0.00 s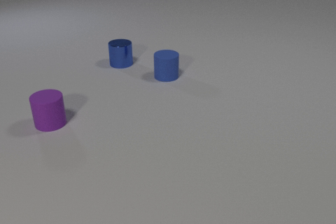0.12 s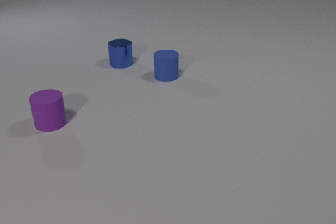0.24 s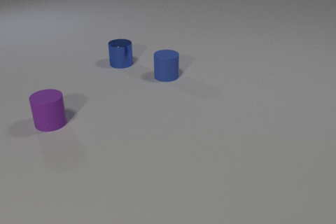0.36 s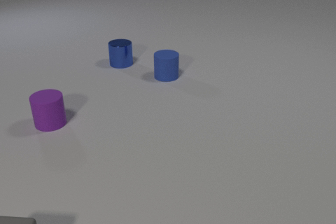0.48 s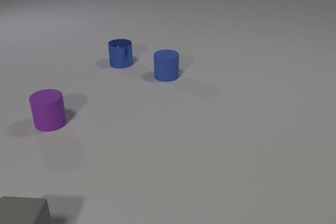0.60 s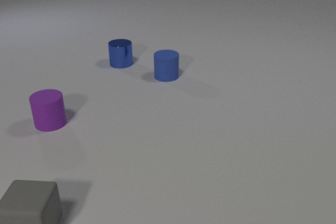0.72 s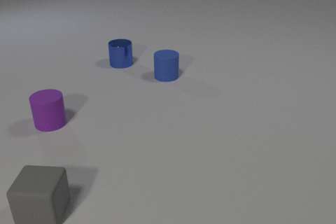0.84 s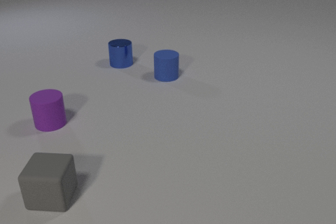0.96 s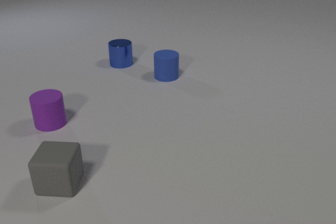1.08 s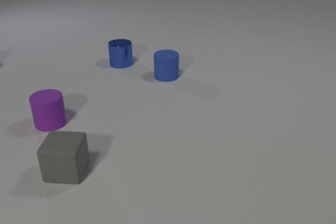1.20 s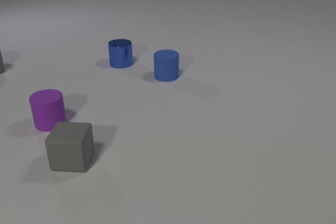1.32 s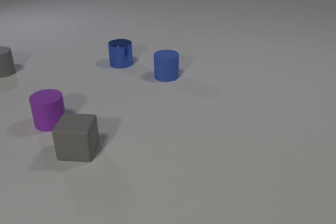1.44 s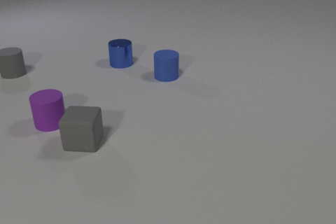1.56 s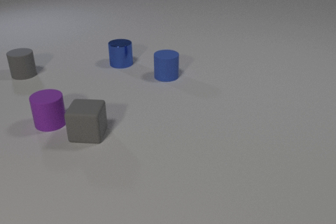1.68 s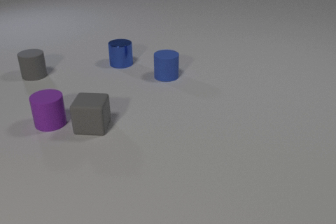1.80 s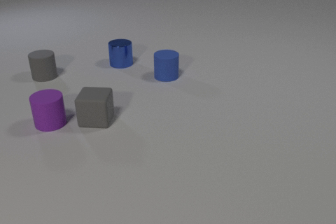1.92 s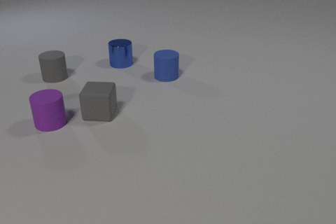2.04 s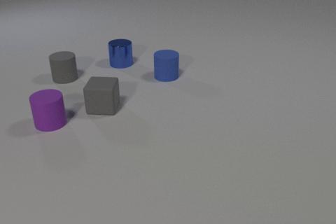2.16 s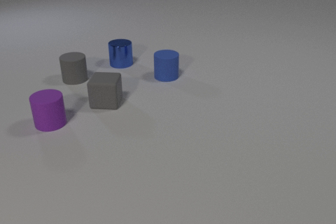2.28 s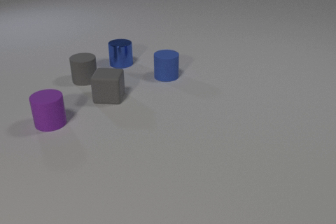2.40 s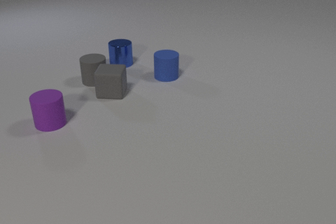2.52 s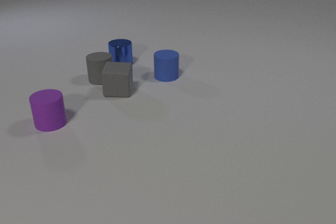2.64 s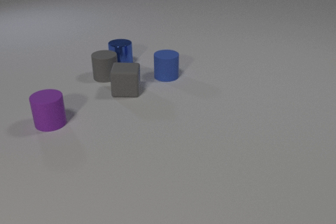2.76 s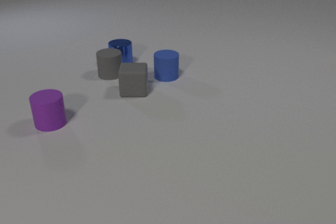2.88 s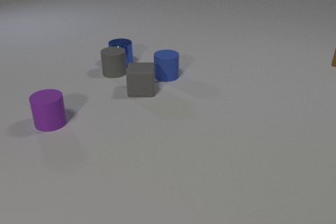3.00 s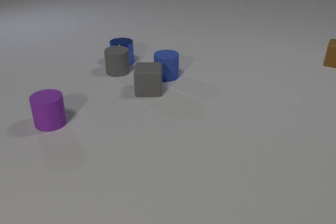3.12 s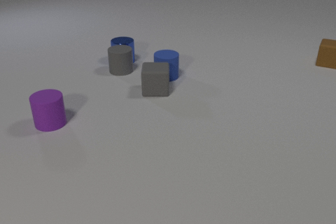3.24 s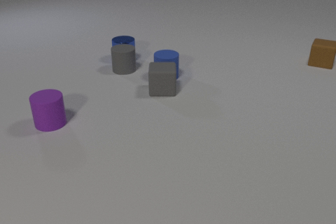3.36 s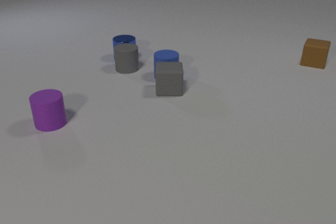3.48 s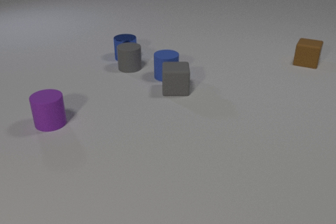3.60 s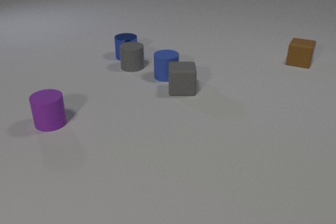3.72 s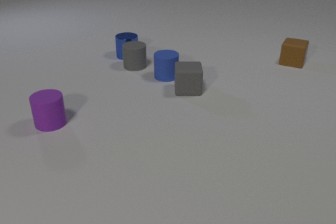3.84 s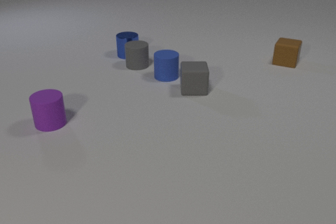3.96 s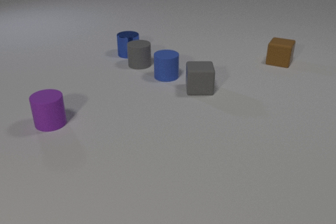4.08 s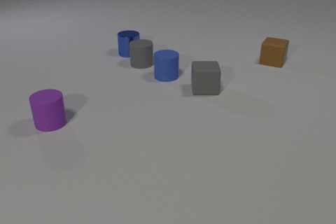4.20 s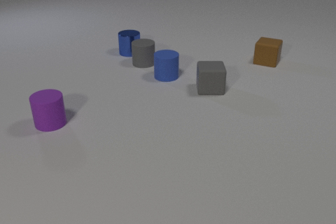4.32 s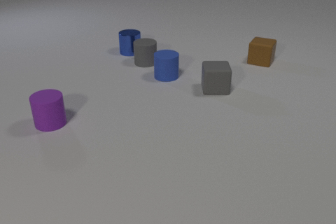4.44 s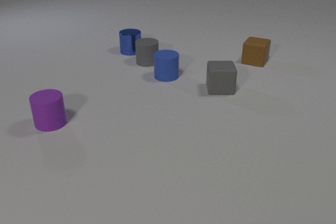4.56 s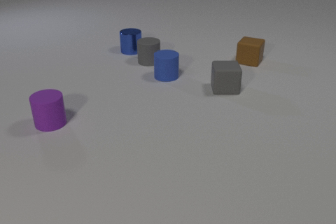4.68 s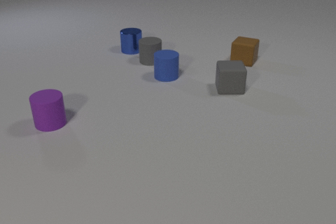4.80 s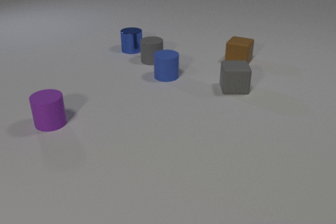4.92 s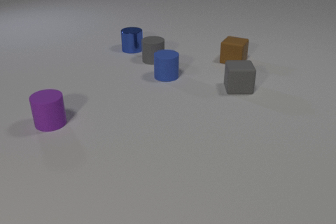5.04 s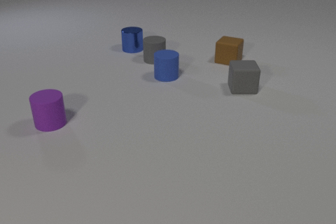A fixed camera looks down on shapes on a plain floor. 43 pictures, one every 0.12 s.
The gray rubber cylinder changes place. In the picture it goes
to the right.
0.00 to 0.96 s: The gray rubber cube comes in at the bottom edge, slides away from the camera and to the right.
0.96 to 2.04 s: The gray rubber cube slides away from the camera. The gray rubber cylinder comes in at the left edge, slides to the right and toward the camera.
2.04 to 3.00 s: The gray rubber cube slides to the right and away from the camera. The gray rubber cylinder slides to the right. The brown rubber cube comes in at the right edge, slides to the left. The gray rubber cube and the gray rubber cylinder collide. The gray rubber cylinder and the blue metal cylinder collide.
3.00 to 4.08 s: The gray rubber cube slides to the right. The gray rubber cylinder slides to the right and away from the camera. The blue metal cylinder slides away from the camera. The brown rubber cube slides to the left.
4.08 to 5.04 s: The gray rubber cube slides to the right. The gray rubber cylinder slides to the right and away from the camera. The blue metal cylinder slides away from the camera. The brown rubber cube slides to the left.
What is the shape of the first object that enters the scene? cube.
What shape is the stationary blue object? cylinder.
What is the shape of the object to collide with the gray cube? cylinder.
